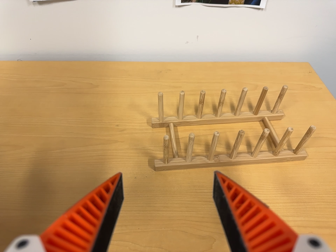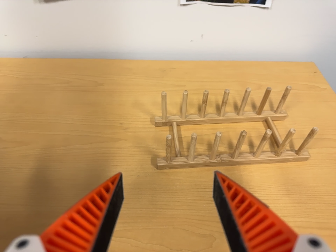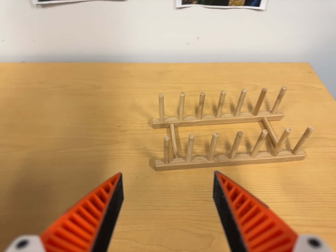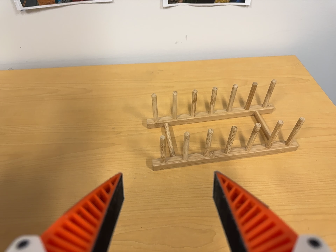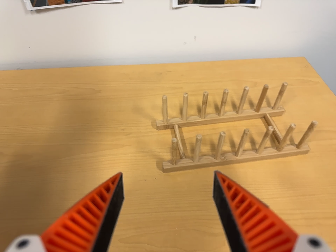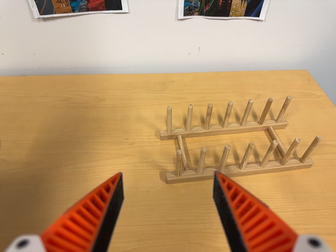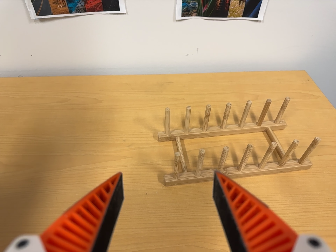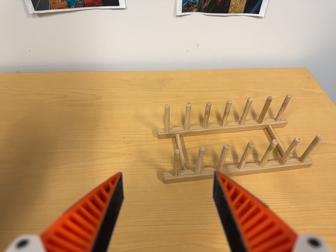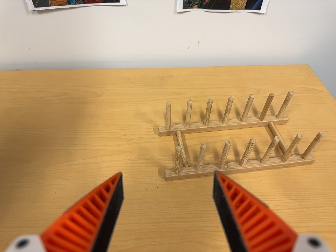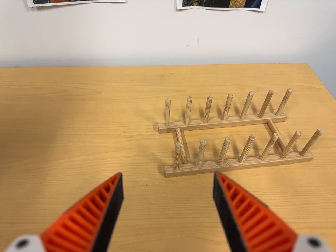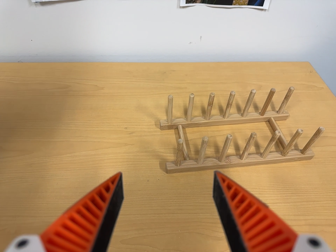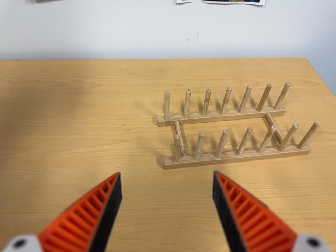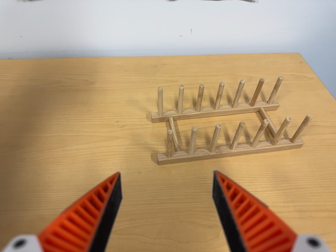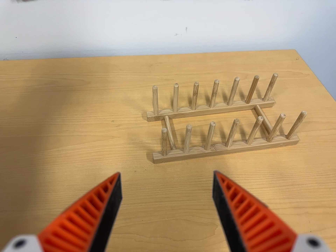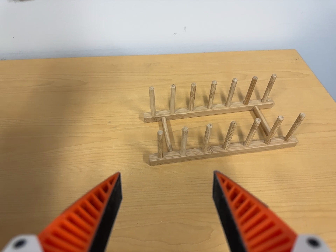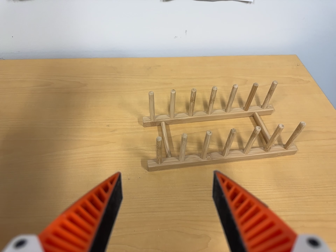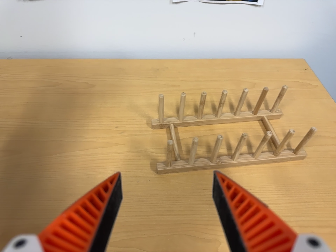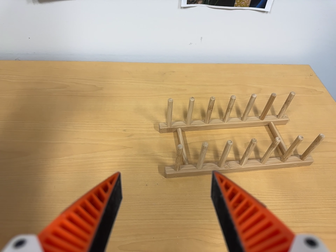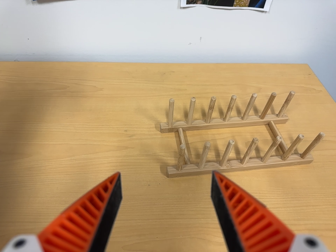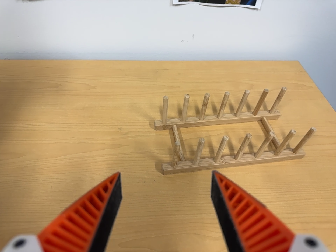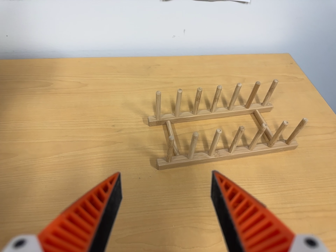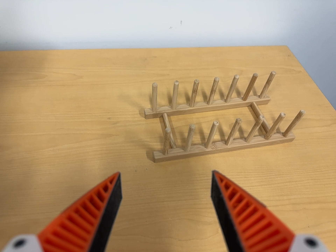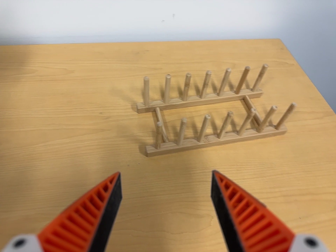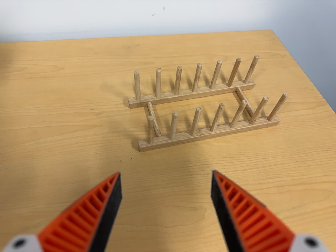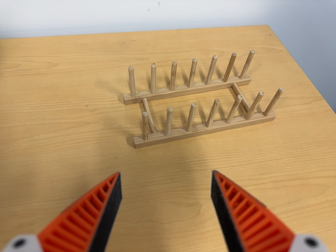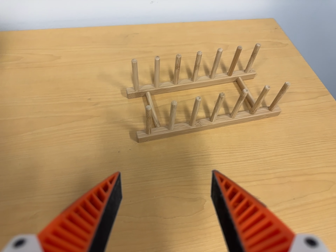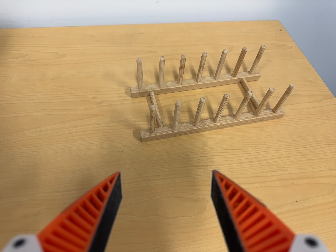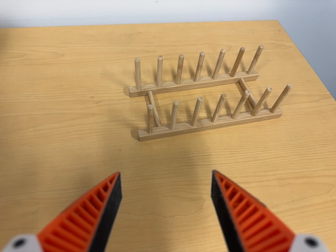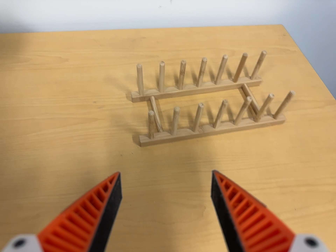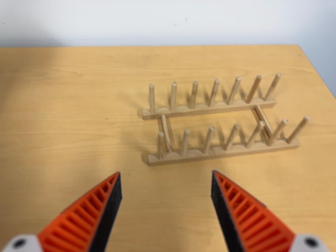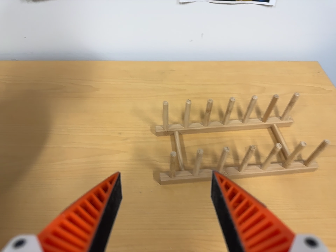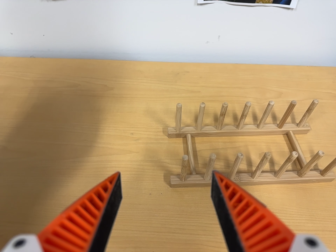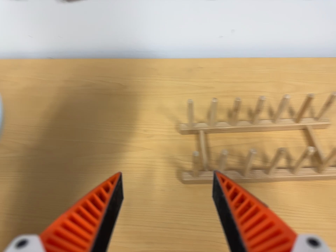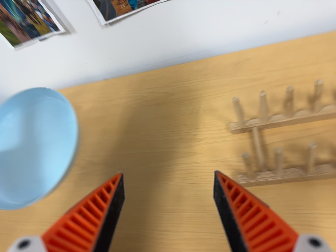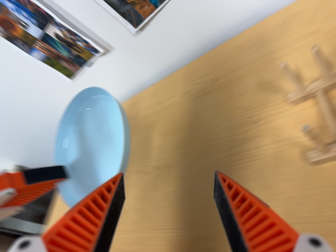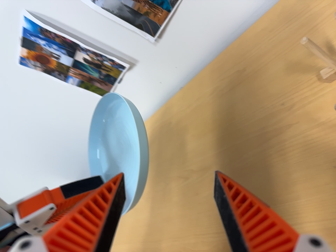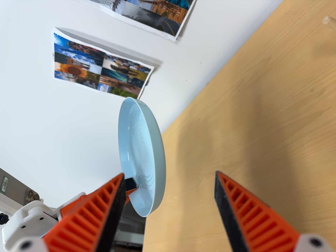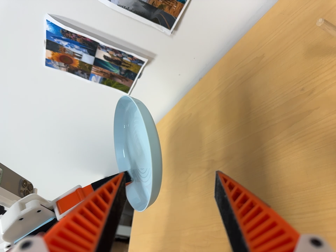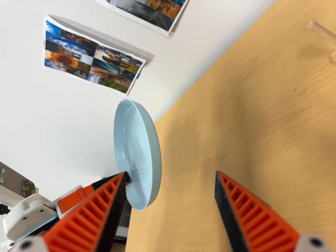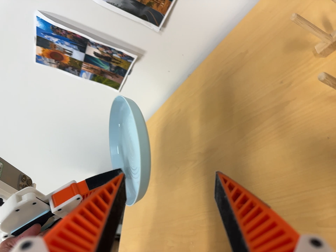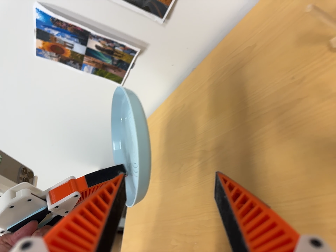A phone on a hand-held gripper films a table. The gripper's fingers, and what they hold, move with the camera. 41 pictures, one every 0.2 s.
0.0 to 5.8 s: The camera shifts only a little, or ends up much as it began.
5.8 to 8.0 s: The camera pans to its left by about 60 degrees. It travels to its right, about 14 cm. It rolls about its line of sight by about 30 degrees, and the scene rotates counterclockwise.
The film runs forward here.
